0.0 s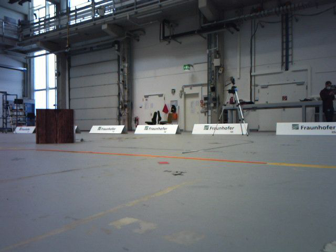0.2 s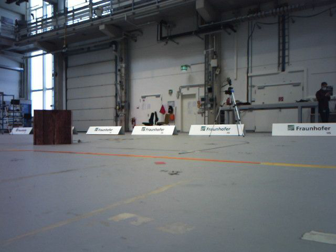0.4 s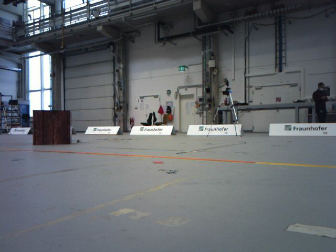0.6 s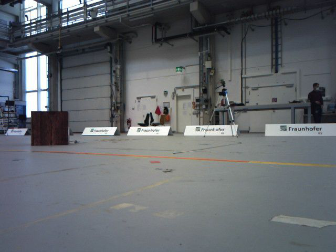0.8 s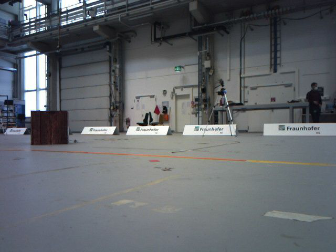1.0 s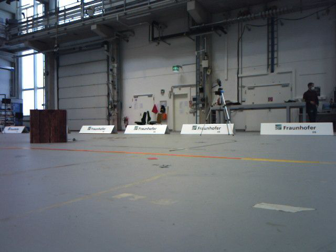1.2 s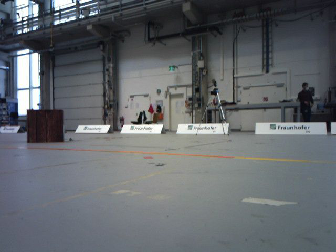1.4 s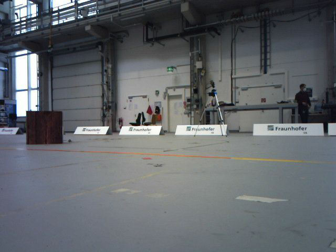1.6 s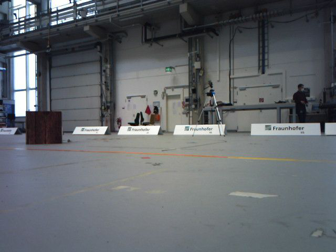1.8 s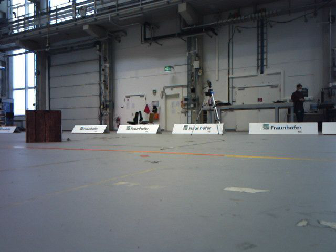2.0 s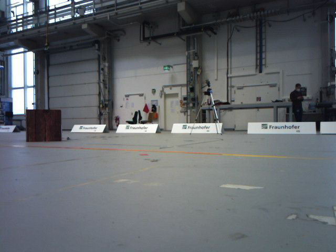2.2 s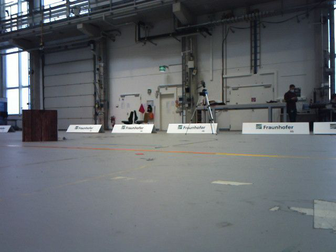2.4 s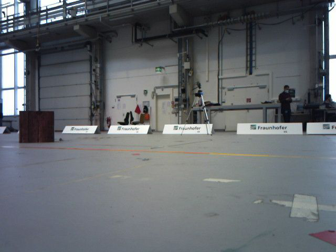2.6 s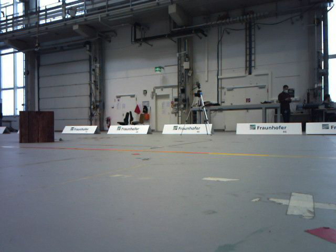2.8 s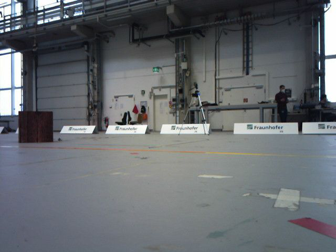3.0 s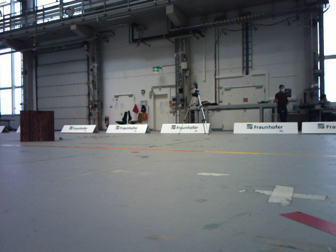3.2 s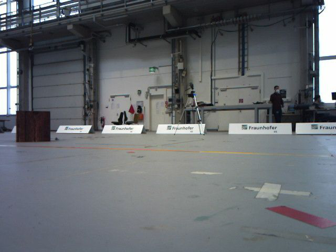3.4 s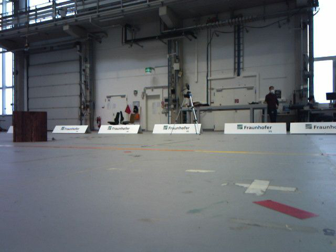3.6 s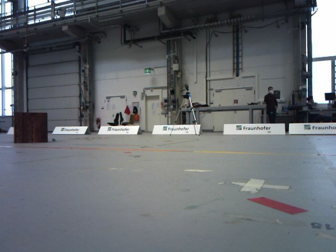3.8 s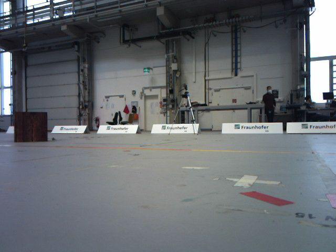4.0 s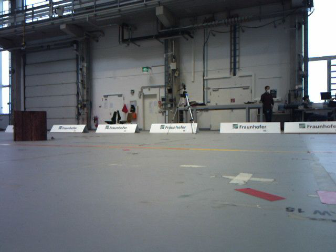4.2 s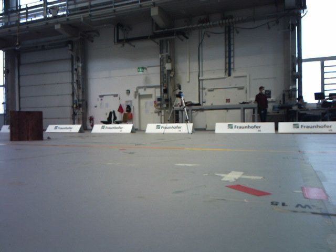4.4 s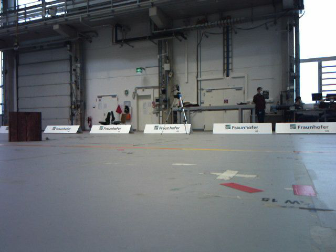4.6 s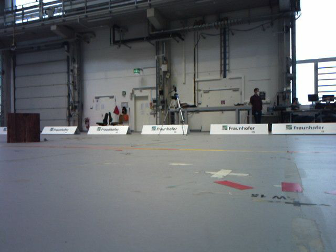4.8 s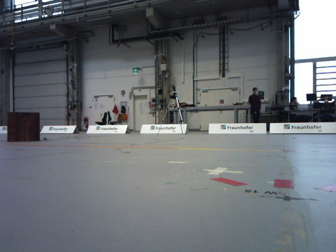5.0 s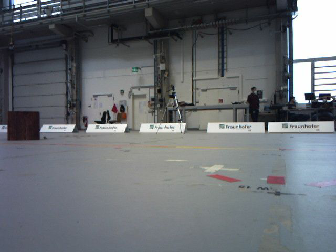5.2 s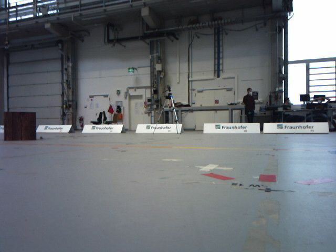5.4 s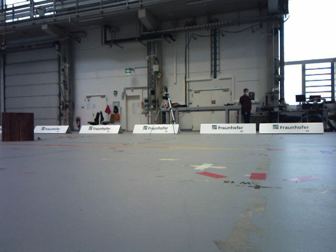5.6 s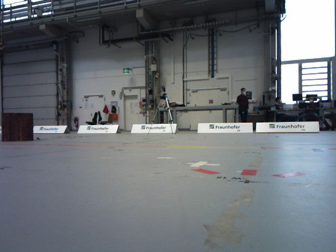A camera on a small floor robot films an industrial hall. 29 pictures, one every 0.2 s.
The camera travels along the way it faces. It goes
backward.
0.0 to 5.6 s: The scene slides to the left, as the camera pans about 15 degrees to its right. It travels backward, about 1.2 m, so what stands in front gets smaller.
The film runs backward here.
